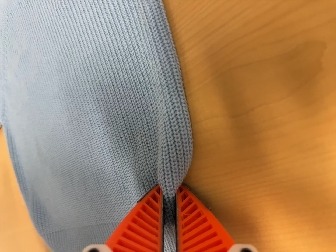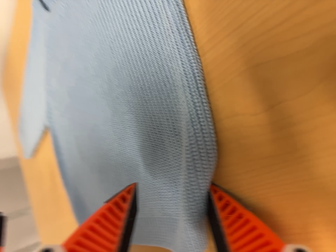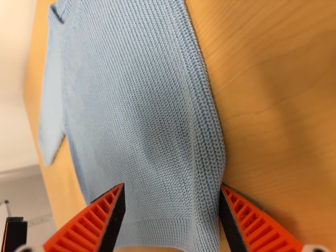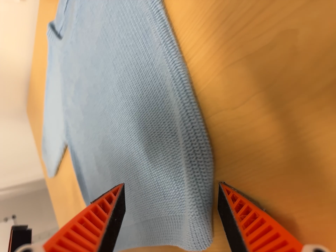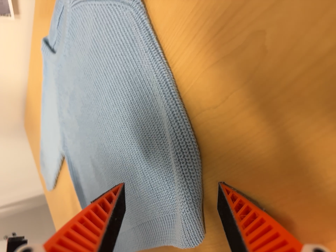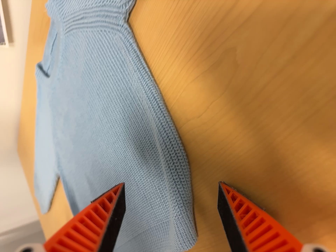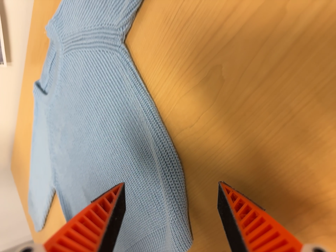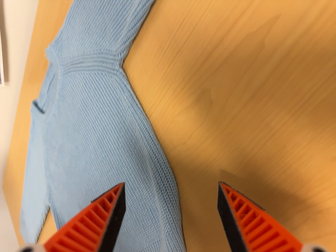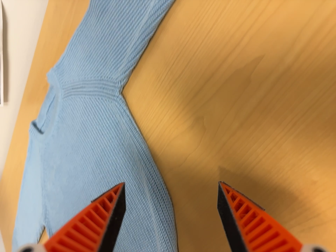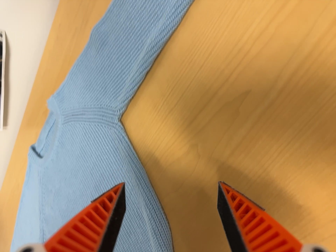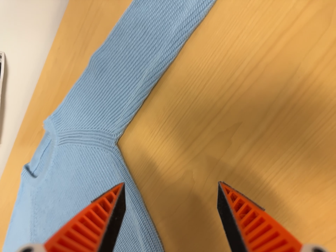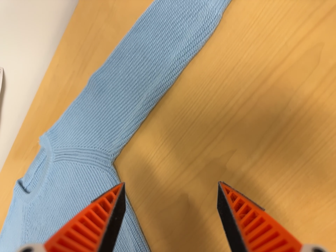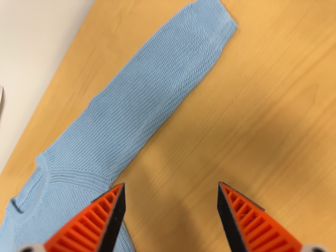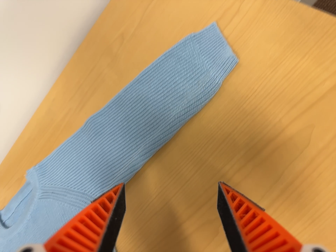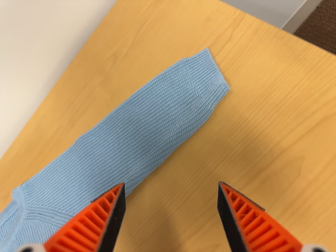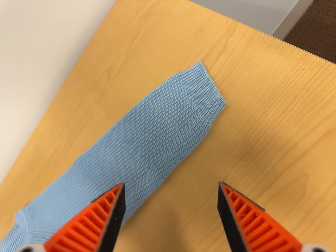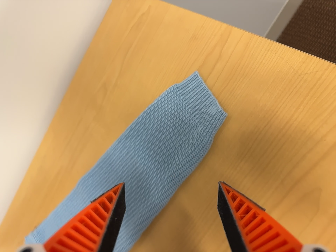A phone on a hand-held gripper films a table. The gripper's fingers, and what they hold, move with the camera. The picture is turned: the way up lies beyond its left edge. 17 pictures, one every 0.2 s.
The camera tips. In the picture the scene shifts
downward.
0.0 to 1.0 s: The camera pans to its left by about 15 degrees. It travels backward and to its right, about 9 cm, so what stands in front gets smaller. Its aim tips toward the top of its view by about 10 degrees, and the scene shifts downward. It rolls about its line of sight by about 10 degrees, and the scene rotates counterclockwise.
1.0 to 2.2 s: The scene slides to the left, as the camera pans about 10 degrees to its right. It travels backward, about 12 cm, so what stands in front gets smaller. Its aim tips toward the top of its view by about 20 degrees, and the scene shifts downward.
2.2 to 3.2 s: The camera travels toward the top of its view, about 12 cm, so close, fixed things drift downward.
The film runs backward here.
